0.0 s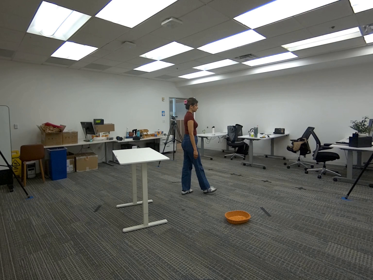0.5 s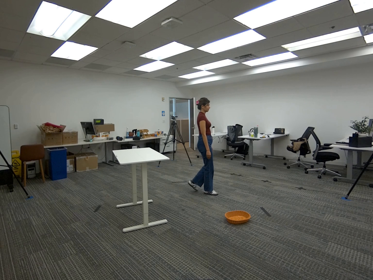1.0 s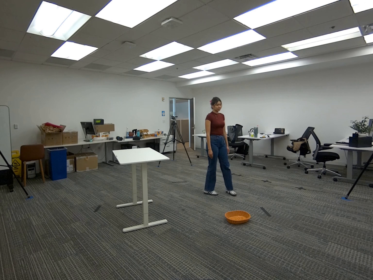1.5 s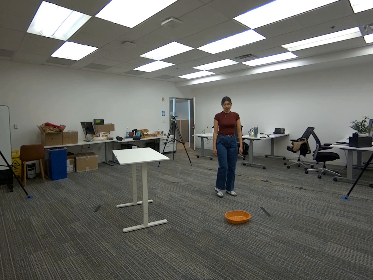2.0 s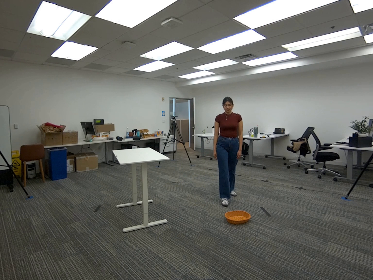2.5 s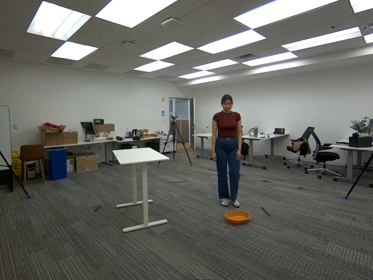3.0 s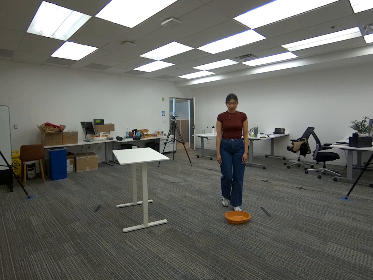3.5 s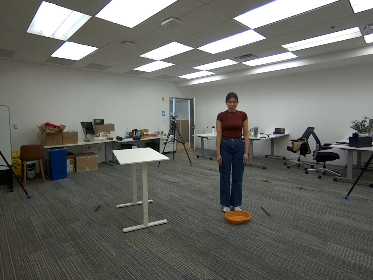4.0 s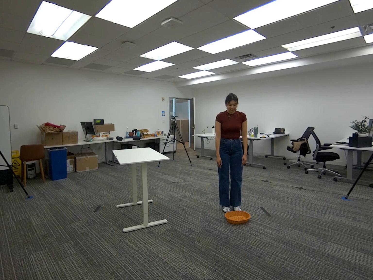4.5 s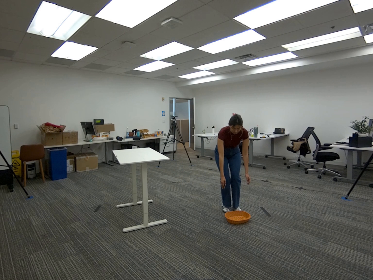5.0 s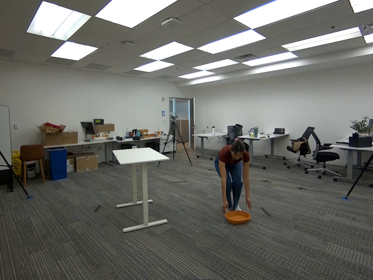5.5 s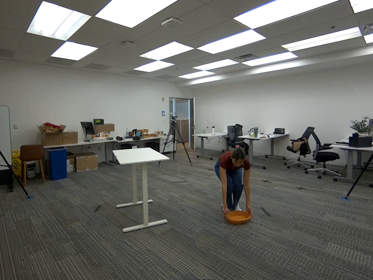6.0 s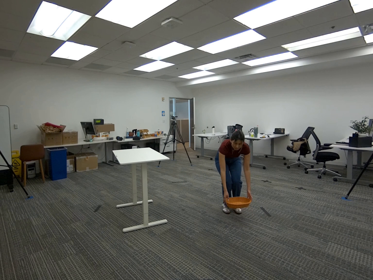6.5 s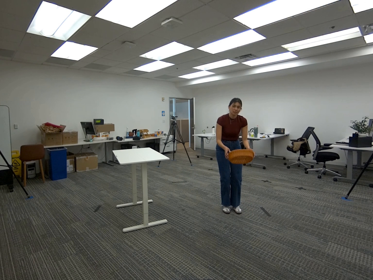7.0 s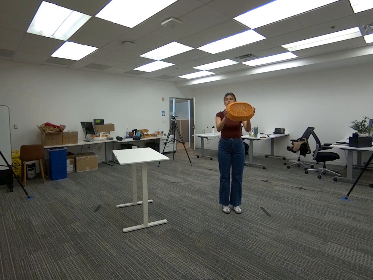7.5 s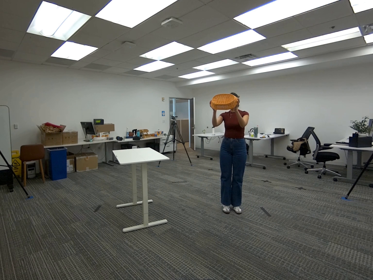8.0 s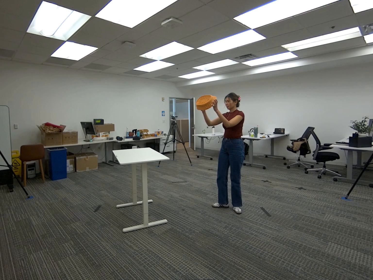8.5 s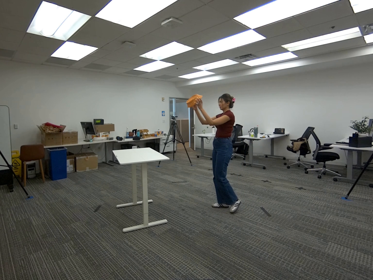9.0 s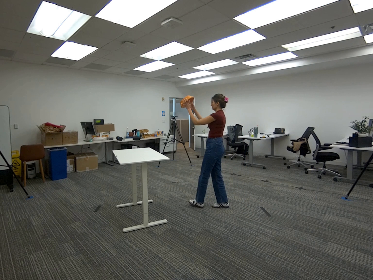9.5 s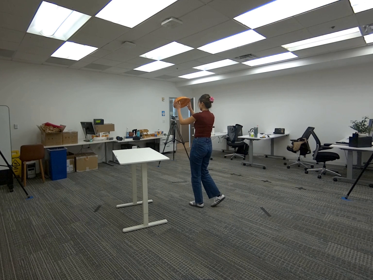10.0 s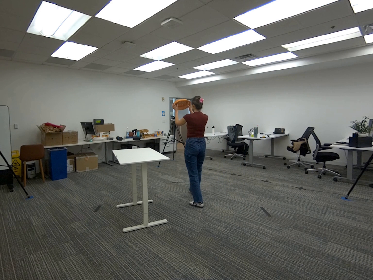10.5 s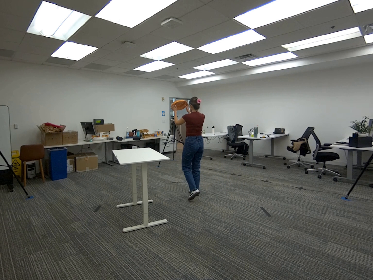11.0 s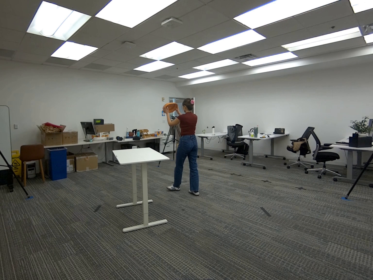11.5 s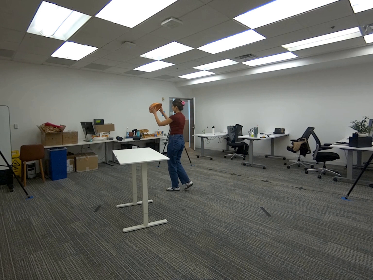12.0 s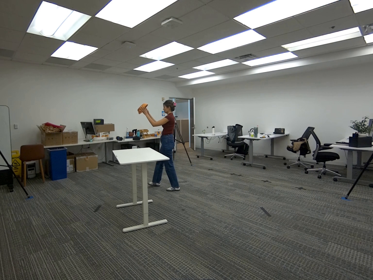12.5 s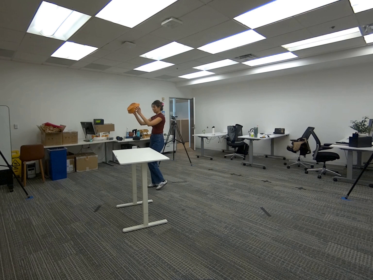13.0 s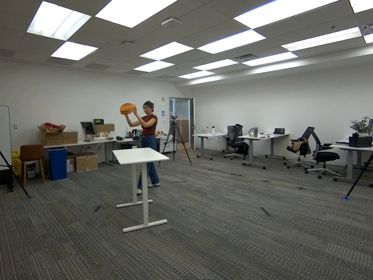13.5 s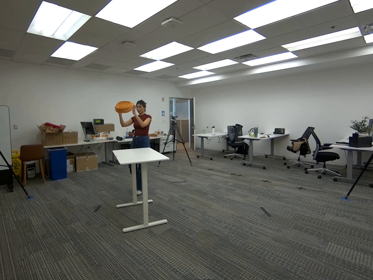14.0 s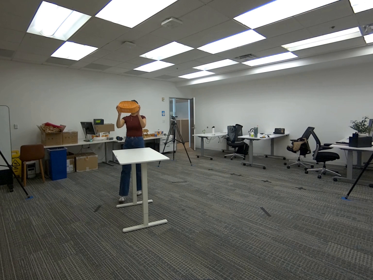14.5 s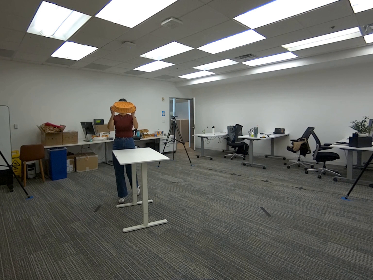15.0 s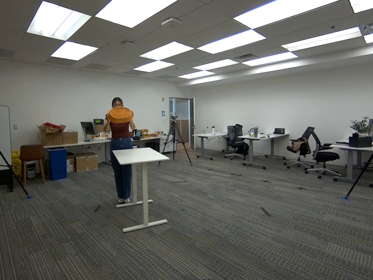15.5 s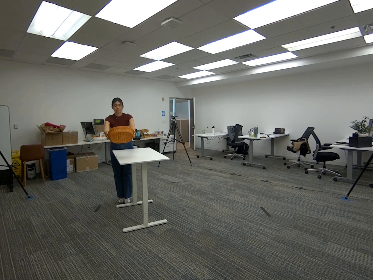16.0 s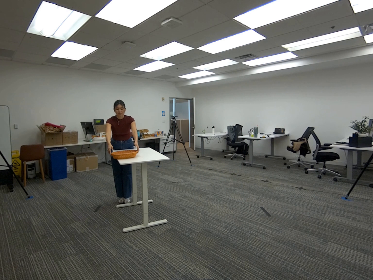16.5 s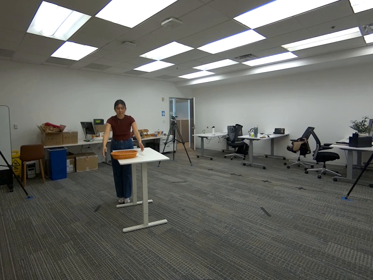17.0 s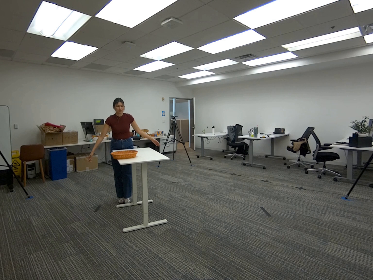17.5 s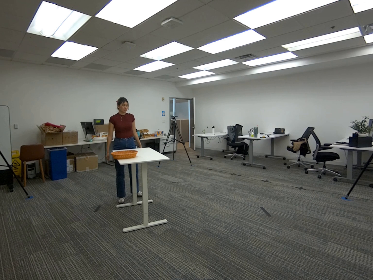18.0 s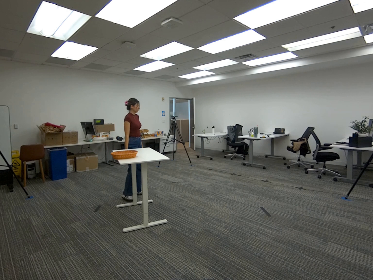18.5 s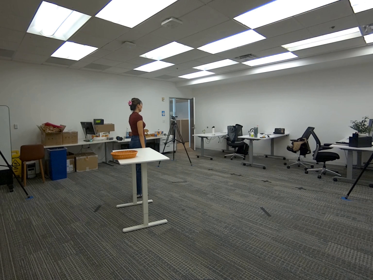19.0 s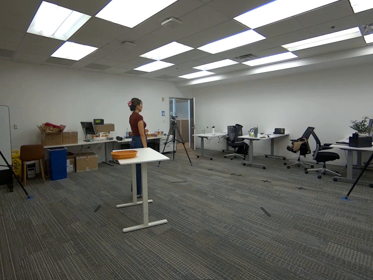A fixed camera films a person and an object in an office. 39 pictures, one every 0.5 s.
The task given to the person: Walk to the woven basket from the ground, pick up the basket with your both hands and place the basket on the white desk.
